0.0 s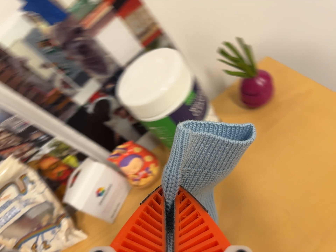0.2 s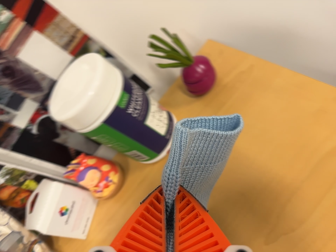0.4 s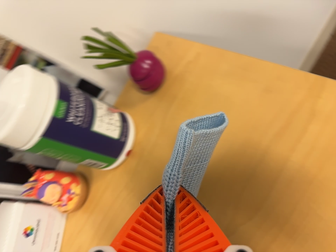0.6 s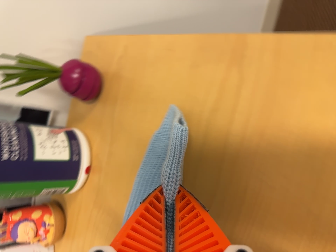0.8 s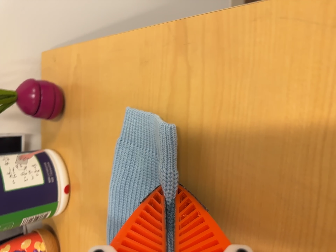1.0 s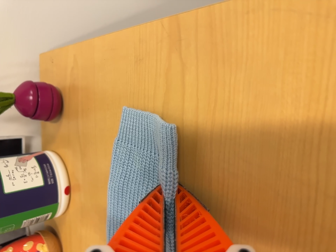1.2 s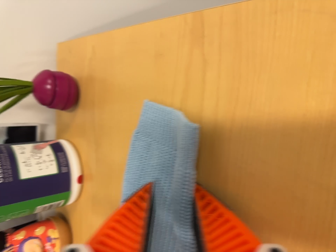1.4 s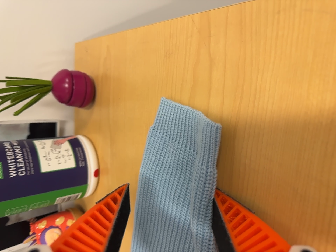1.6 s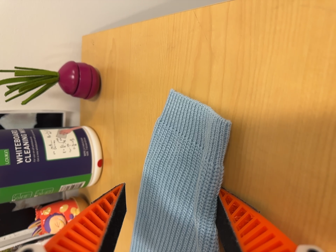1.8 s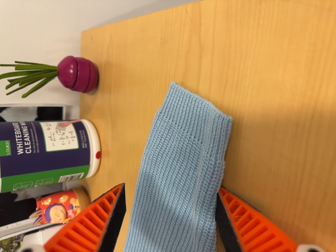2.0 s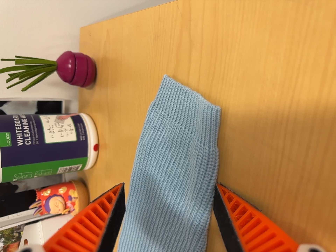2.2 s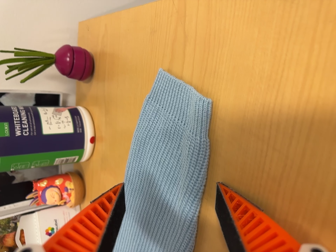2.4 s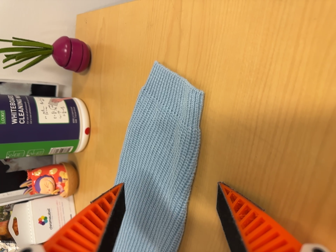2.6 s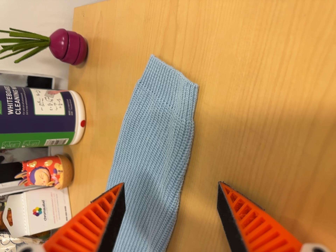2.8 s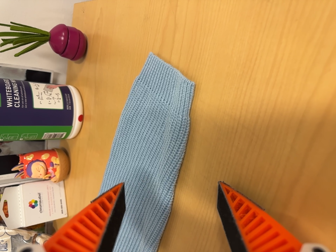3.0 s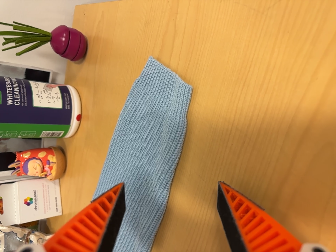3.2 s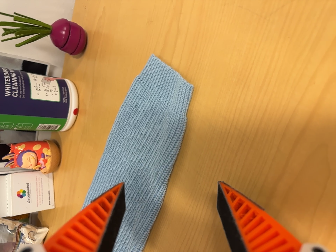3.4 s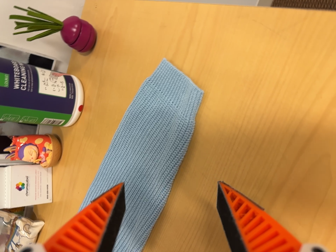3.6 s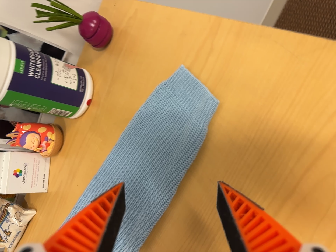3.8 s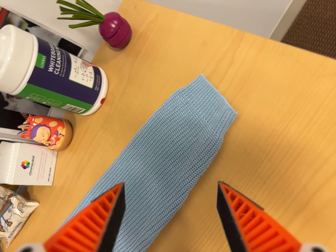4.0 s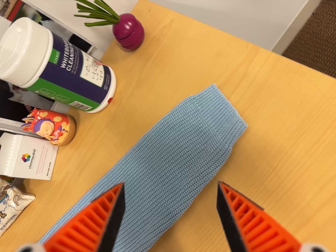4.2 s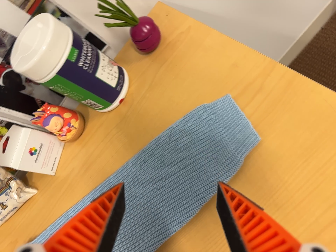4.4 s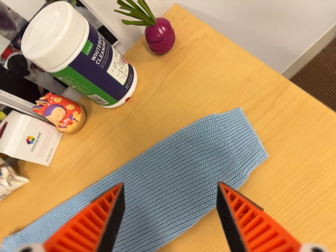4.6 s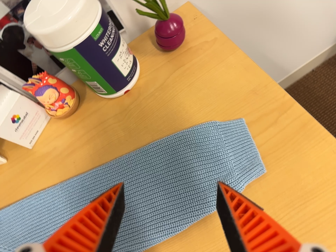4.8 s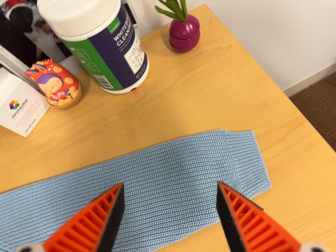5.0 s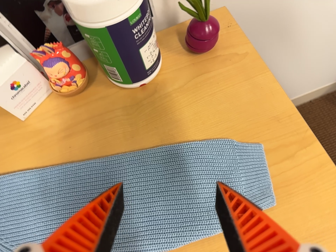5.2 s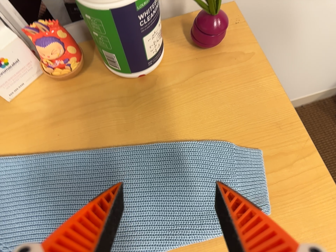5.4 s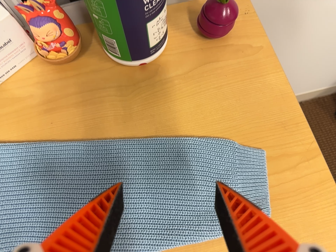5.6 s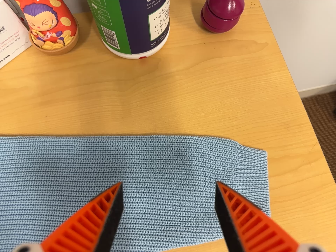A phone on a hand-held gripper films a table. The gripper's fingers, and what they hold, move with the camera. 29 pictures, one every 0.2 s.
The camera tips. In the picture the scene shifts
upward.
0.0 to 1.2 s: The camera travels to its right, about 24 cm, so close, fixed things drift to the left. It rolls about its line of sight by about 50 degrees, and the scene rotates counterclockwise.
1.2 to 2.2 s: The camera travels backward, about 6 cm, so what stands in front gets smaller.
2.2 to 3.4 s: The camera travels backward, about 7 cm, so what stands in front gets smaller. It rolls about its line of sight by about 10 degrees, and the scene rotates clockwise.
3.4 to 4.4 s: The camera travels to its left, about 14 cm. It rolls about its line of sight by about 25 degrees, and the scene rotates clockwise.
4.4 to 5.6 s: The camera pans to its right by about 15 degrees. It travels to its left, forward and toward the top of its view, about 14 cm. Its aim tips toward the bottom of its view by about 10 degrees. It rolls about its line of sight by about 30 degrees, and the scene rotates clockwise.
The film runs backward here.
